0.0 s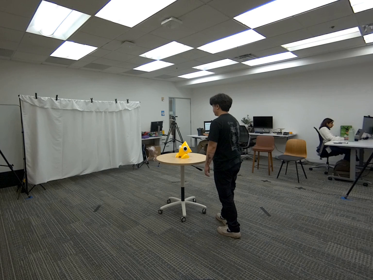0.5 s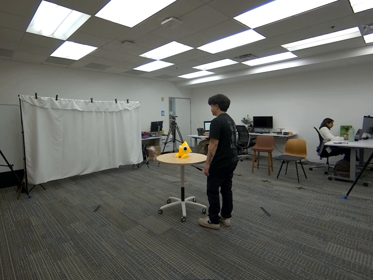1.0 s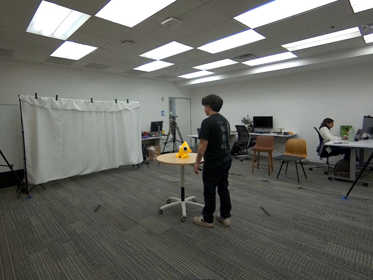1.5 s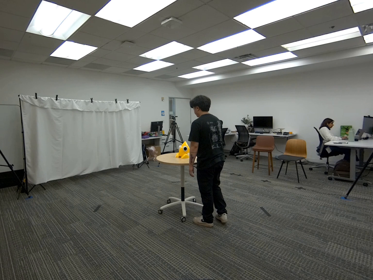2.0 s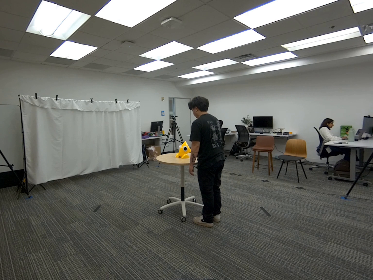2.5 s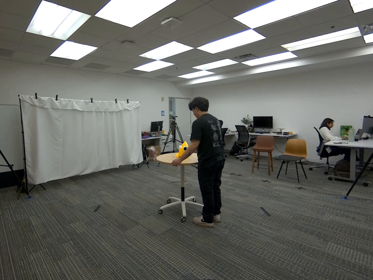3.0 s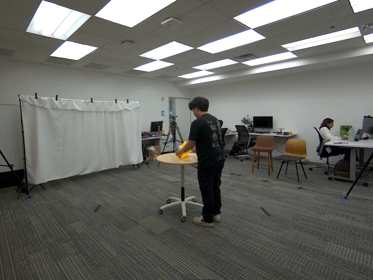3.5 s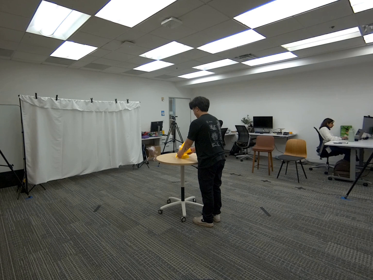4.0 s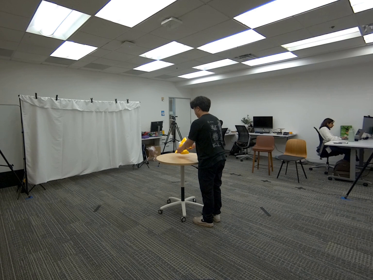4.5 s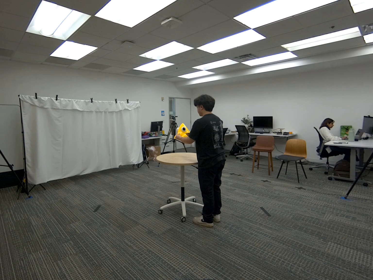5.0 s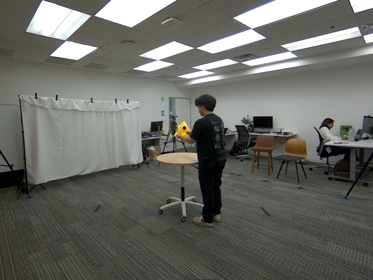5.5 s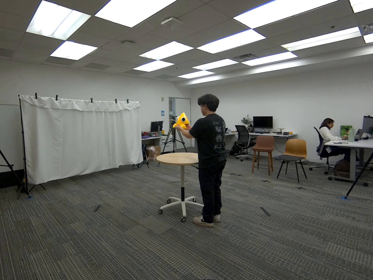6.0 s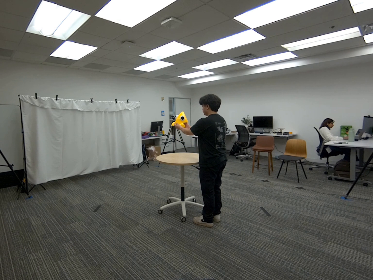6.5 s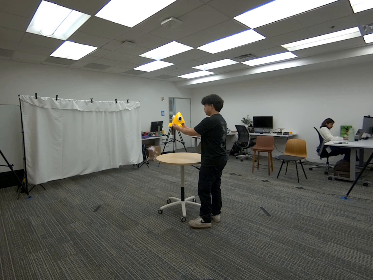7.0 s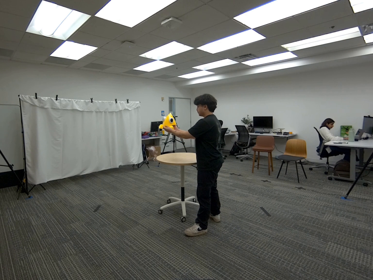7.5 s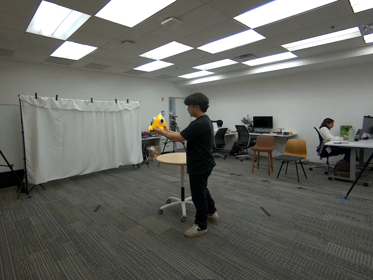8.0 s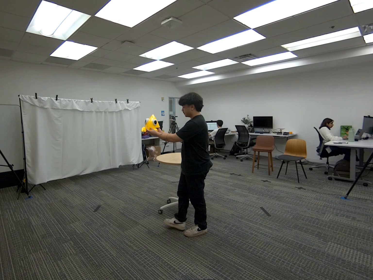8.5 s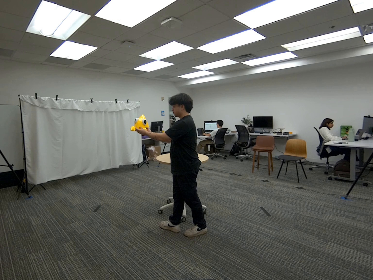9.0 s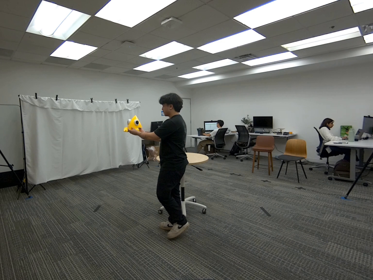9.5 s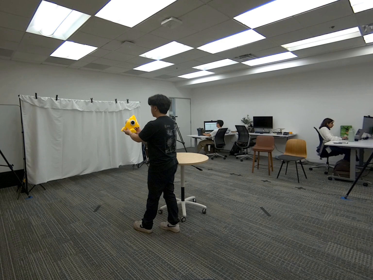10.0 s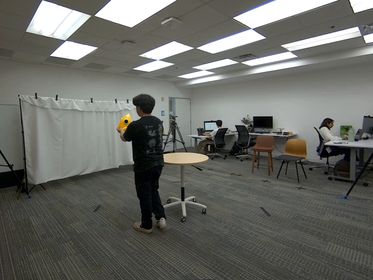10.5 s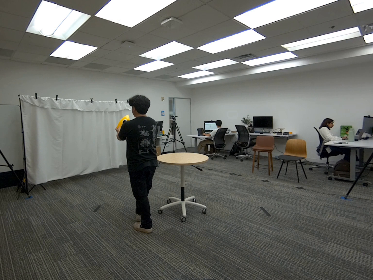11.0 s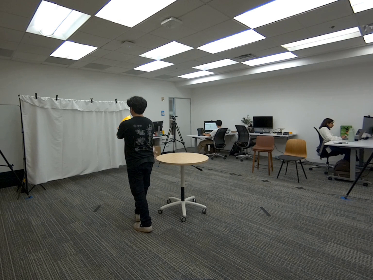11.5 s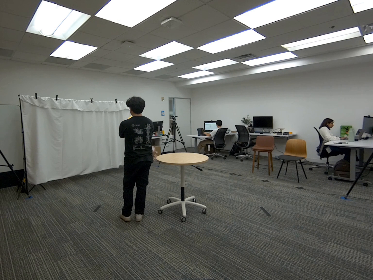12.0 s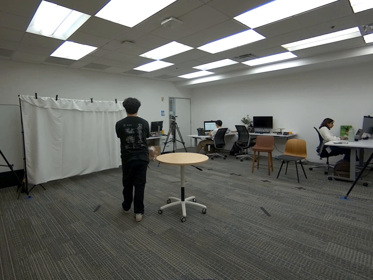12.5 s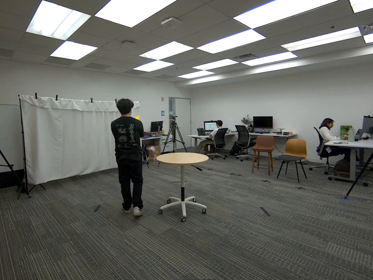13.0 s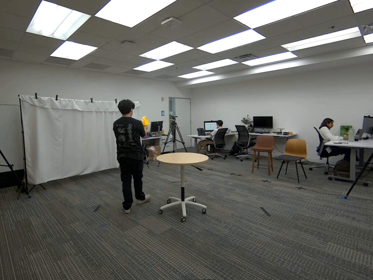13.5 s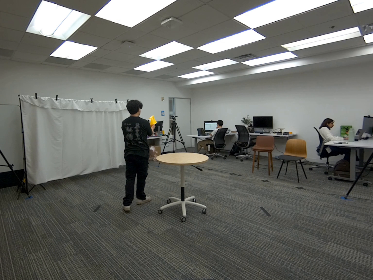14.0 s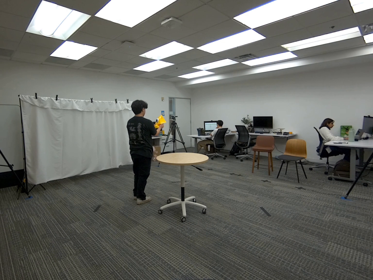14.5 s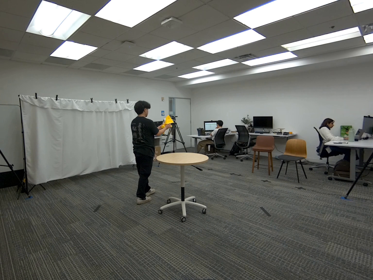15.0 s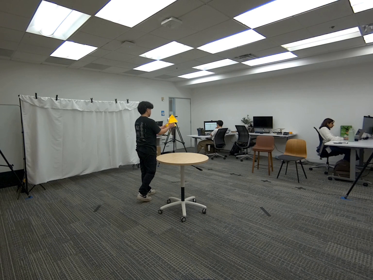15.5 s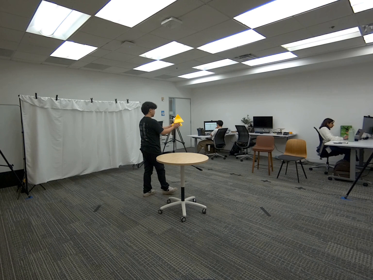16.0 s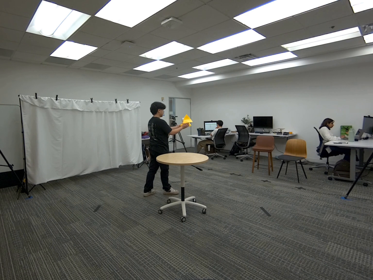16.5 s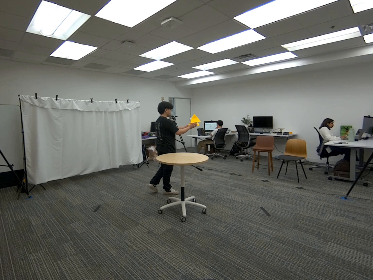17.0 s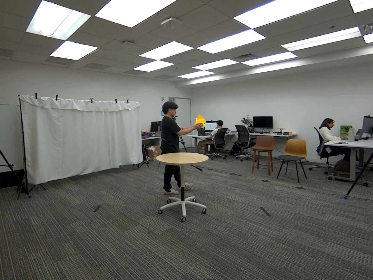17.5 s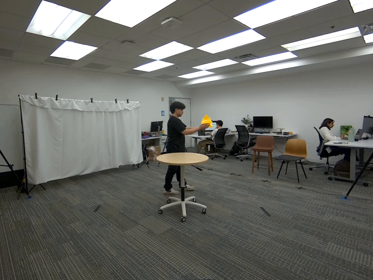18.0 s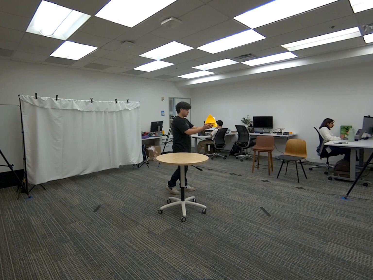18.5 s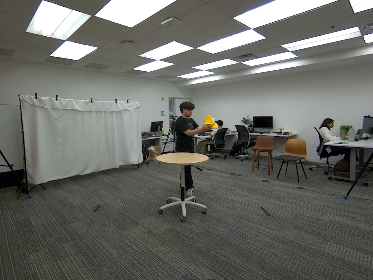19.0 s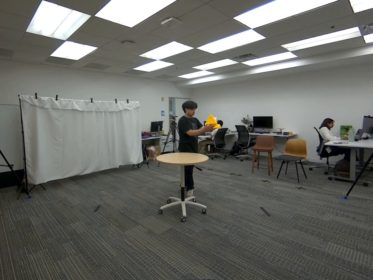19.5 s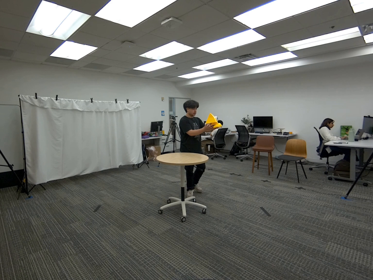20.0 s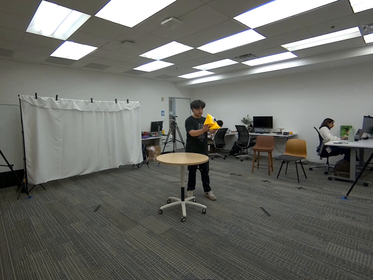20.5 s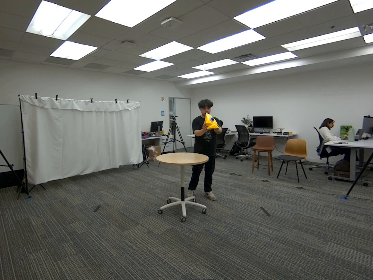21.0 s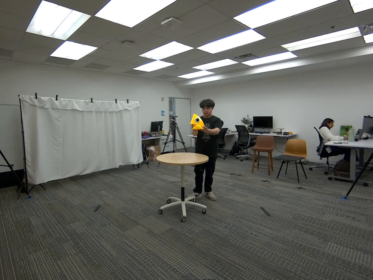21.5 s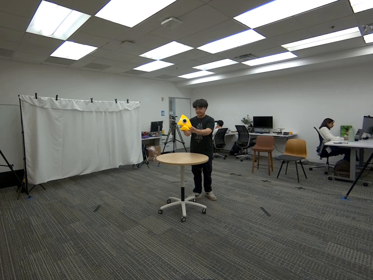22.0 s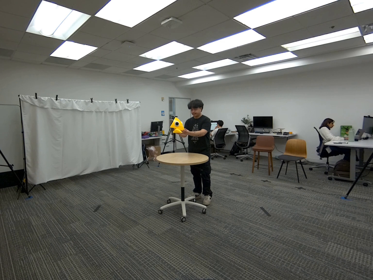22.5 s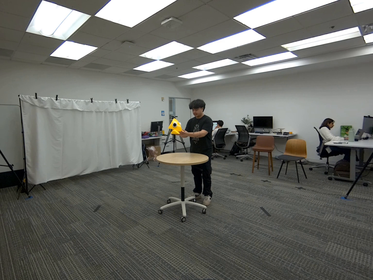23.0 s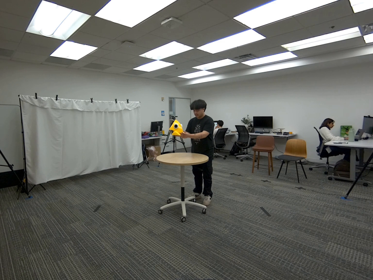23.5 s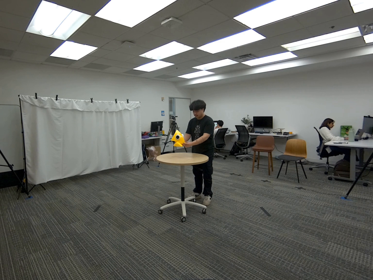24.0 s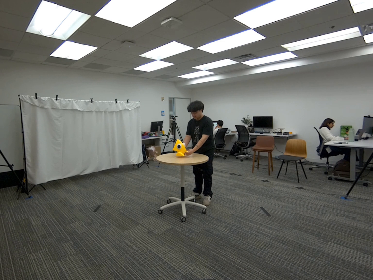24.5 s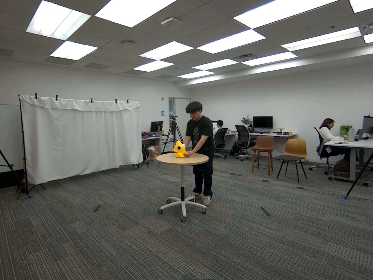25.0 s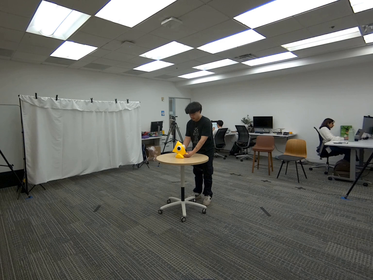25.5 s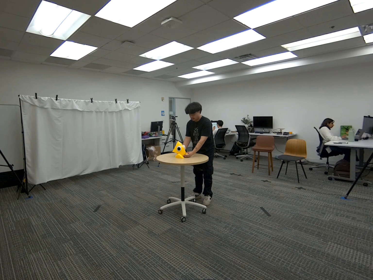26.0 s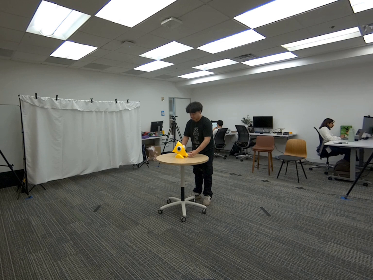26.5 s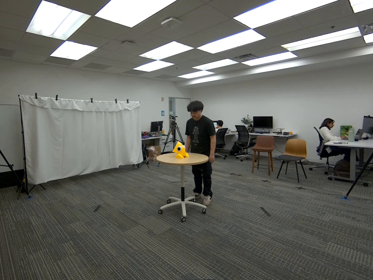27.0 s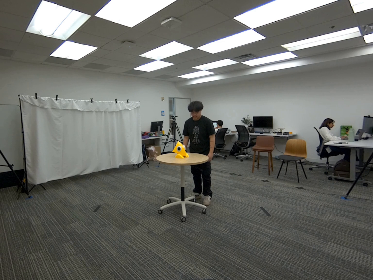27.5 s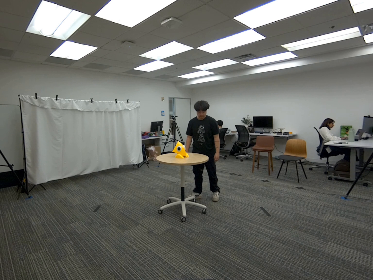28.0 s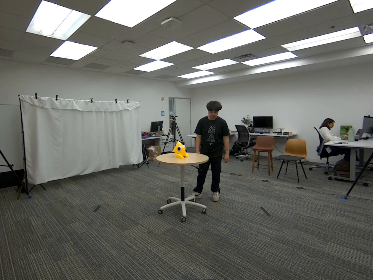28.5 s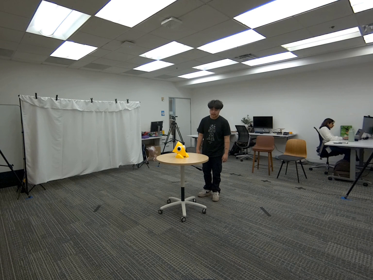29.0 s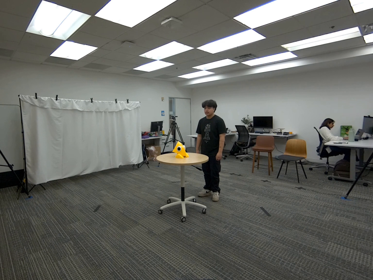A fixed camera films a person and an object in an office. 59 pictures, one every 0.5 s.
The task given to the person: Walk over to the yellow toy on the round table and pick it up with your both hands. Hold the toy infrony of you as you walk around the bounding area. Place the toy on the round table when finished.
